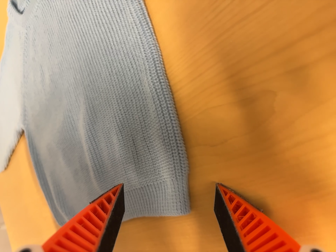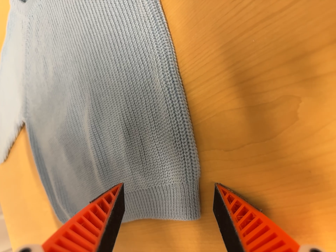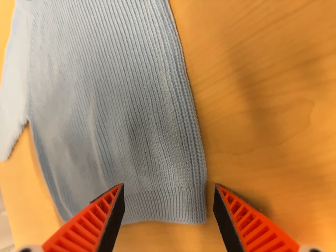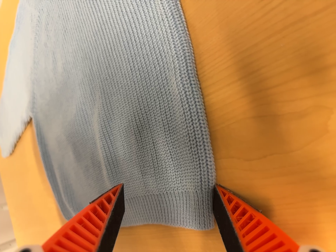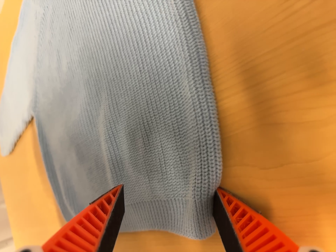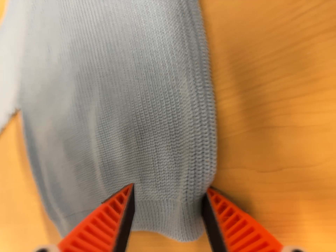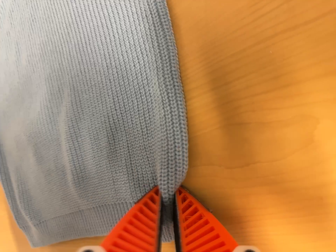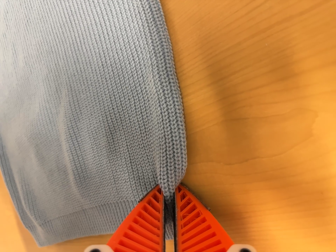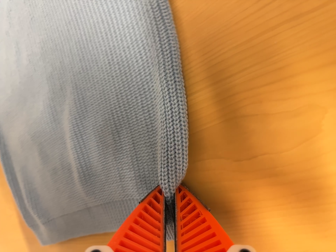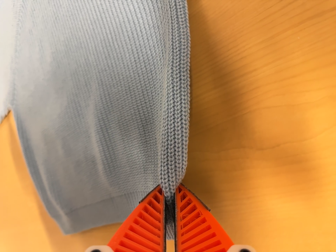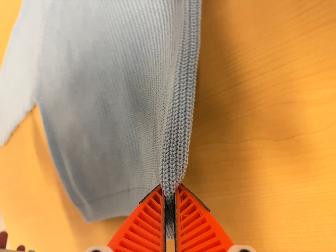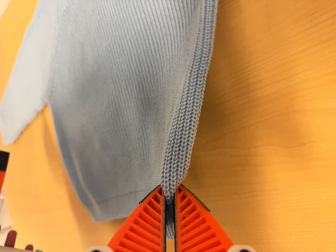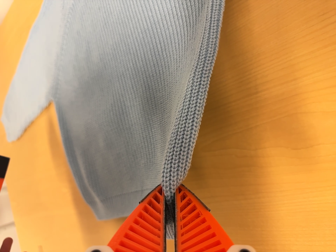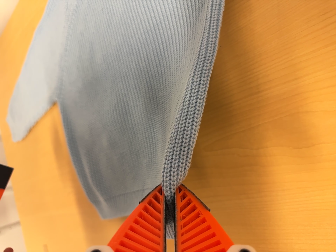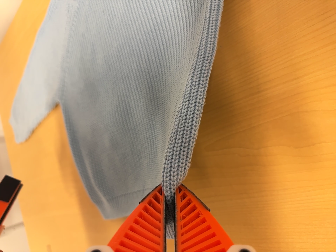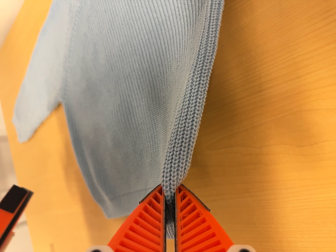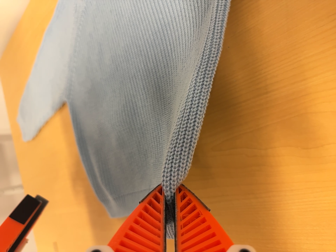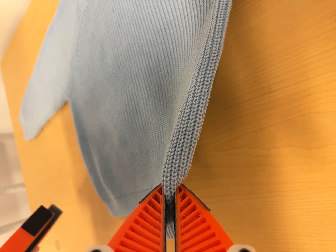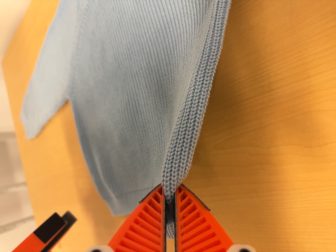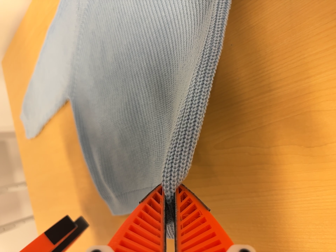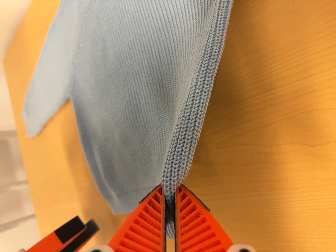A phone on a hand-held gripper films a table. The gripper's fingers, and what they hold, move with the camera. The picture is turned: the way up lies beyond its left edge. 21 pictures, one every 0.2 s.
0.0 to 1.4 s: The camera shifts only a little, or ends up much as it began.
1.4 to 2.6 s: The camera travels to its left and backward, about 7 cm, so close, fixed things drift to the right.
2.6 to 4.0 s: The camera shifts only a little, or ends up much as it began.
The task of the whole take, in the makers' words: fold up.
The film runs forward here.
